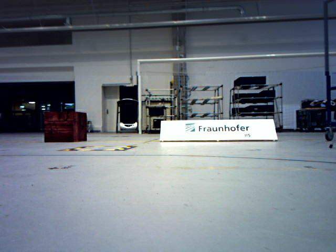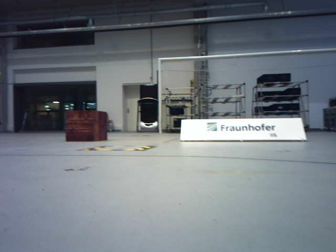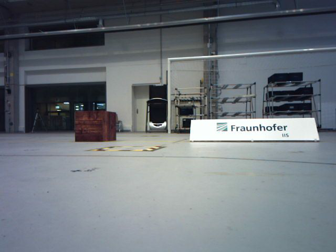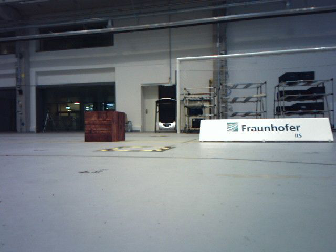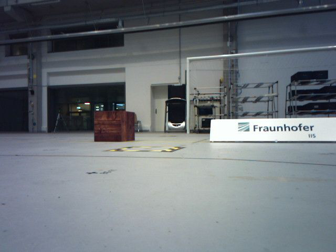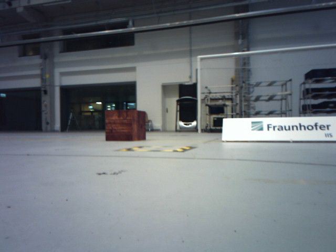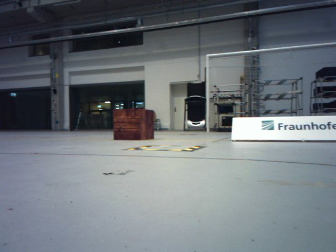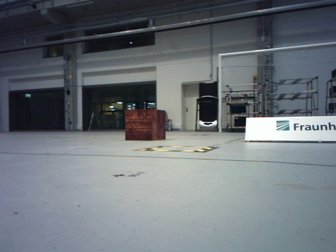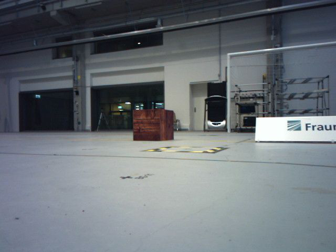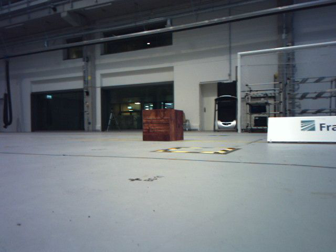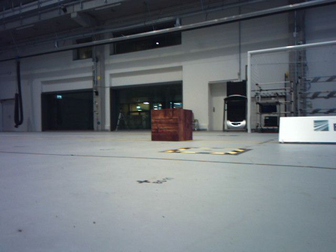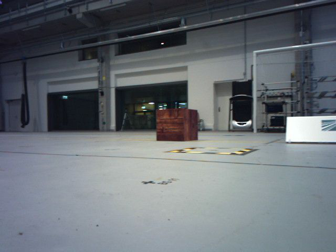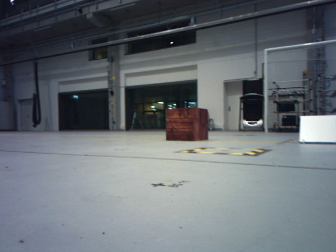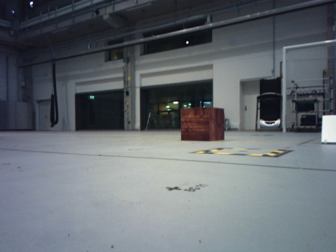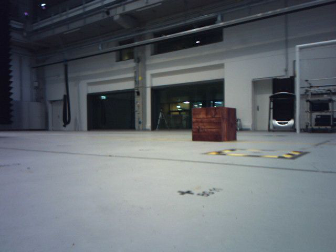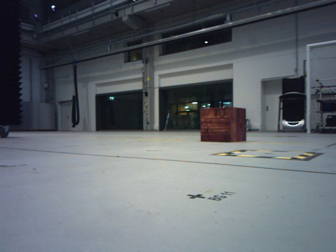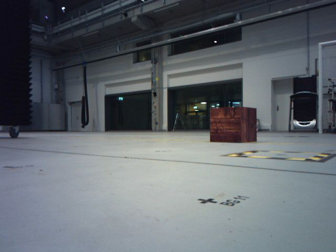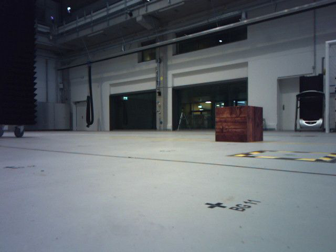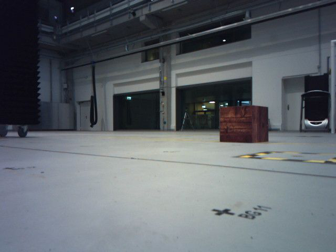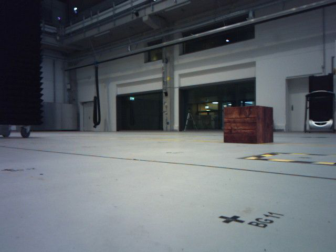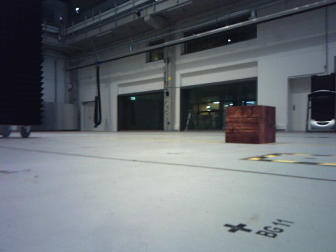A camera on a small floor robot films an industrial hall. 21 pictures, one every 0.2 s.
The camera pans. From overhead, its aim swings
counterclockwise.
The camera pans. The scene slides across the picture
to the right.
0.0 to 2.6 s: The scene slides to the right, as the camera pans about 25 degrees to its left. It travels forward, about 0.6 m, so what stands in front looms larger.
2.6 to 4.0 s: The camera travels forward, about 0.3 m, so what stands in front looms larger.
The film runs forward here.
